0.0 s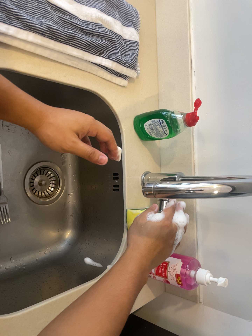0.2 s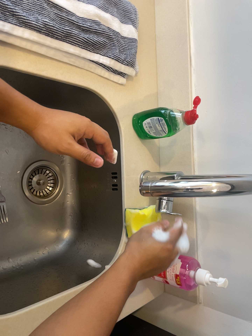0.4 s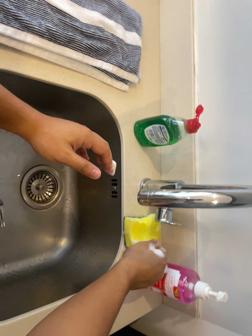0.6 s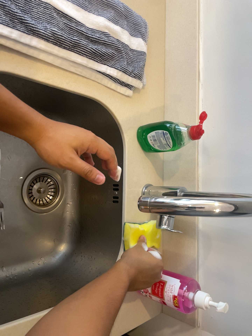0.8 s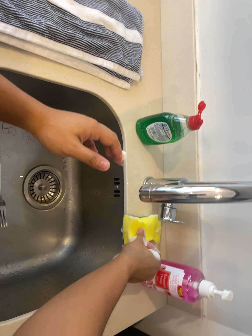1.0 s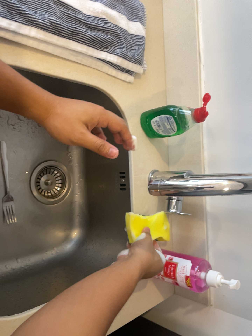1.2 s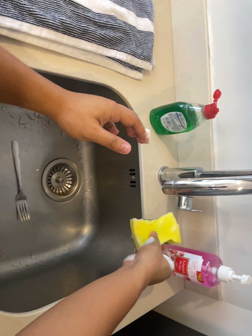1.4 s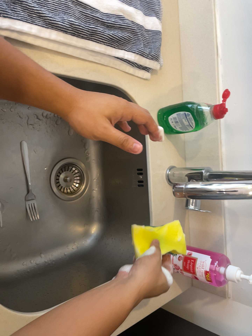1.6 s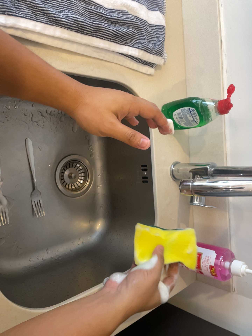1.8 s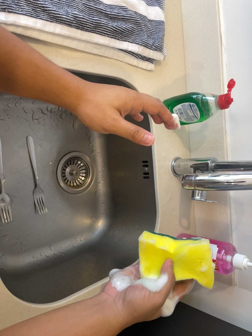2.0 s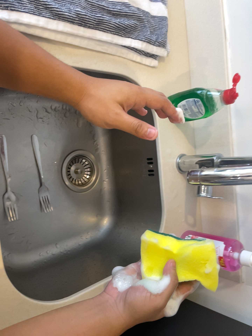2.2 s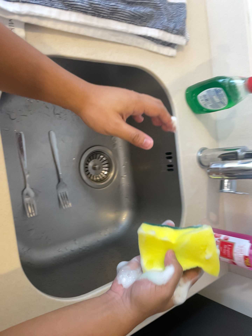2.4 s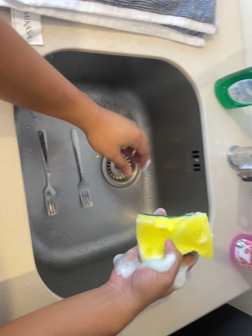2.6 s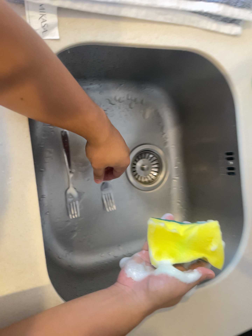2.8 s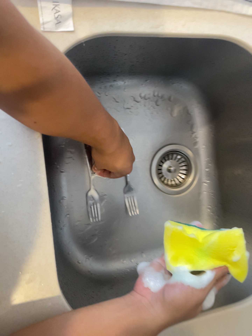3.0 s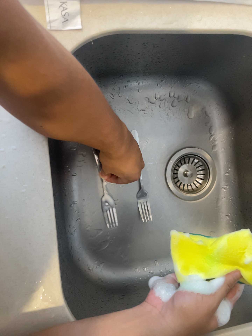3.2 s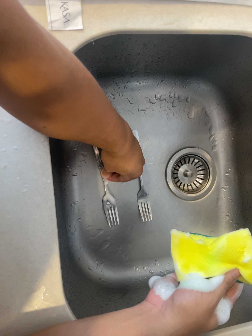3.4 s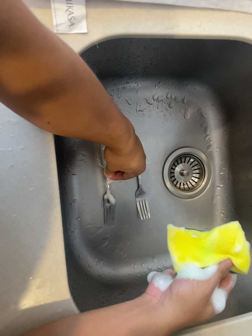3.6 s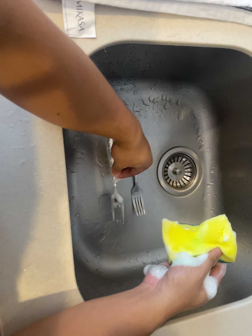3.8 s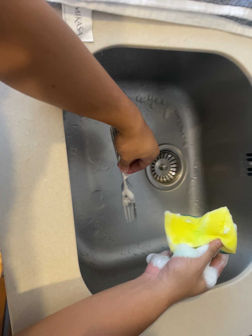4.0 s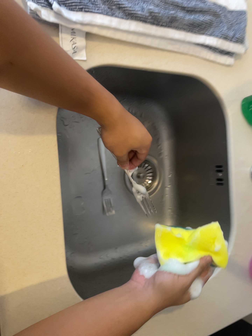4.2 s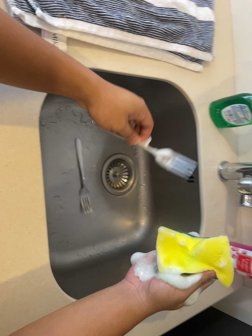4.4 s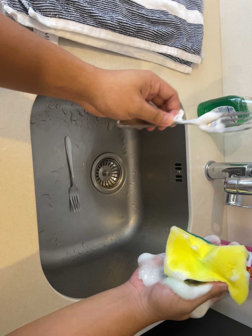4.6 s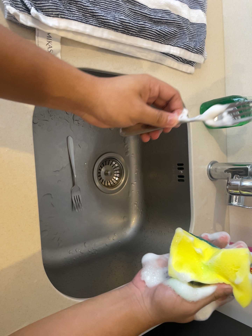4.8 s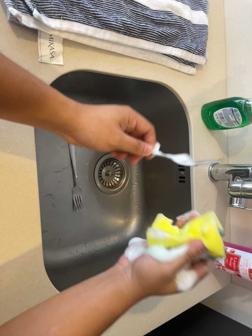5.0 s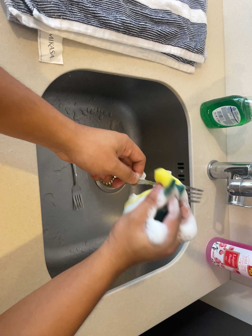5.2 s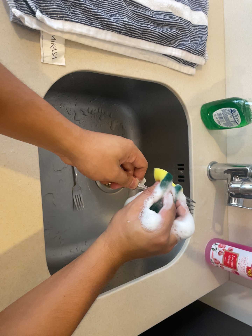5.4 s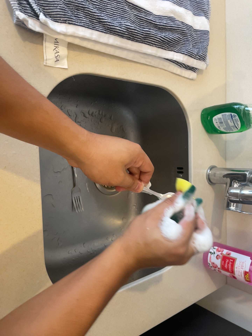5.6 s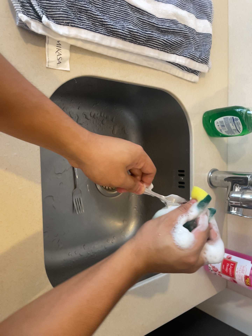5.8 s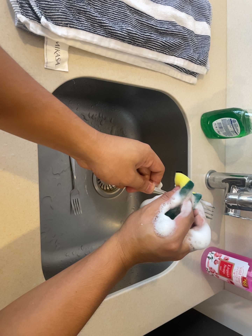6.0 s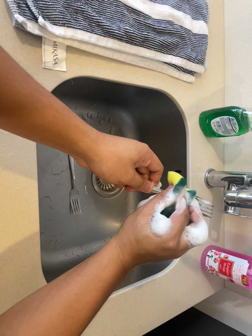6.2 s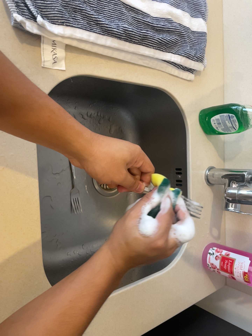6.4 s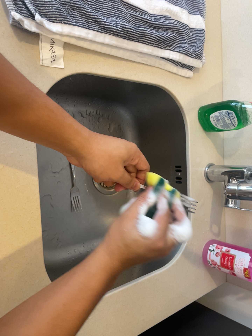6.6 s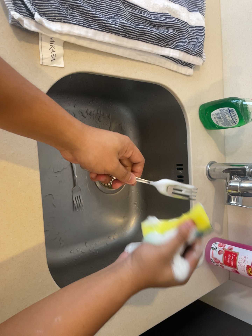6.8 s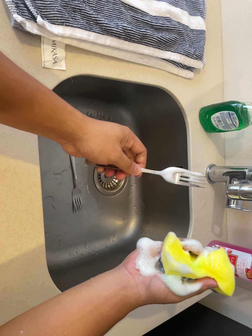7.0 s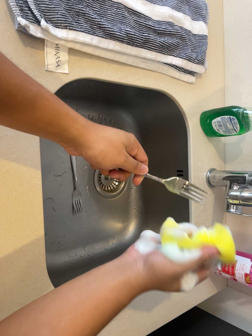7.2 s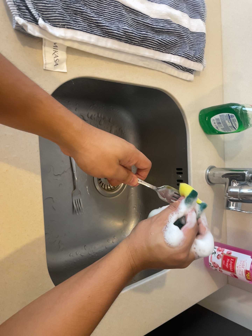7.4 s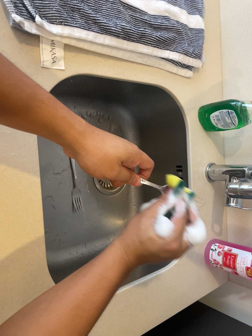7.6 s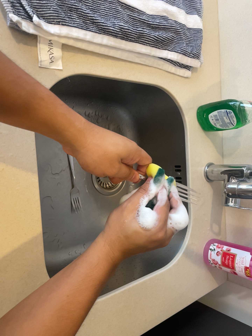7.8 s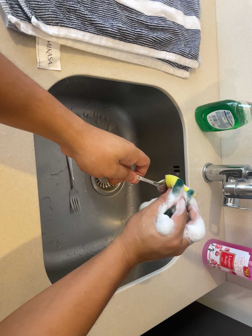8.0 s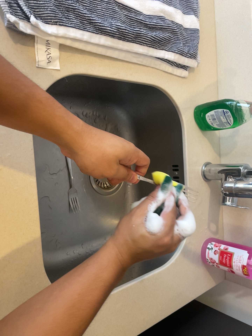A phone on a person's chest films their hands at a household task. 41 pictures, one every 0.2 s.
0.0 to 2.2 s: The scene slides to the right, as the camera pans about 10 degrees to its left.
2.2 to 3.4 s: The camera swings to its left by about 25 degrees, and the scene slides to the right. It travels forward and to its right, about 12 cm, so what stands in front looms larger.
3.4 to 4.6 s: The camera swings to its right by about 25 degrees, and the scene slides to the left. It travels backward and to its left, about 16 cm, so what stands in front gets smaller.
4.6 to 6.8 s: The camera shifts only a little, or ends up much as it began.
6.8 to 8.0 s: The camera keeps its place and its aim.
The film runs backward here.
